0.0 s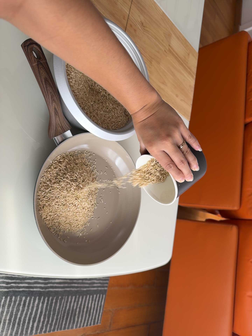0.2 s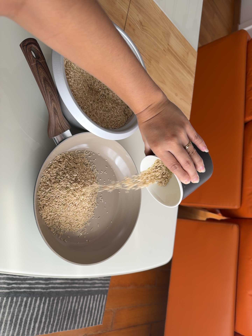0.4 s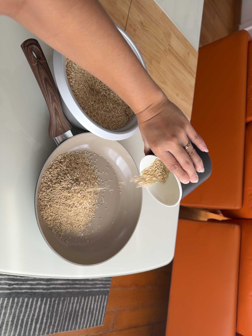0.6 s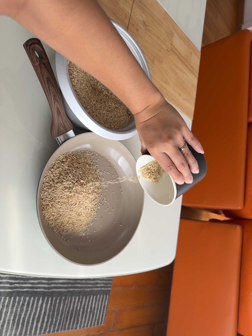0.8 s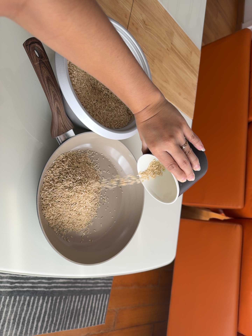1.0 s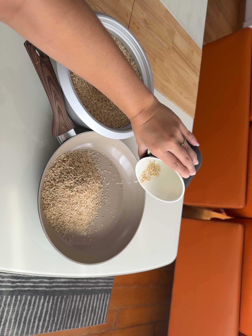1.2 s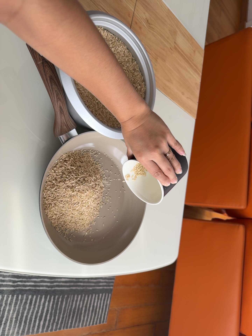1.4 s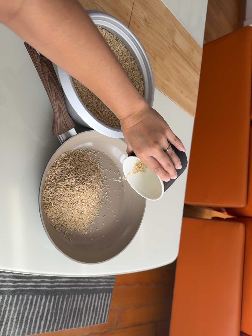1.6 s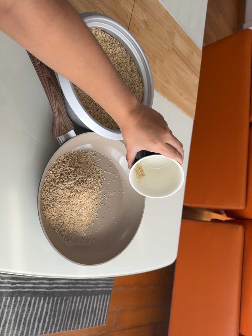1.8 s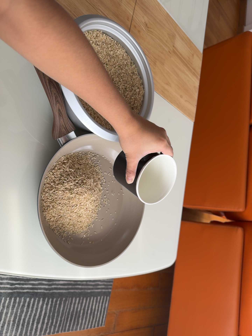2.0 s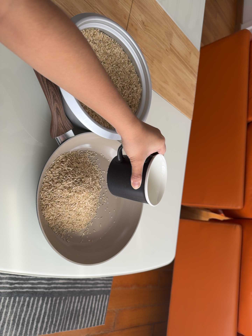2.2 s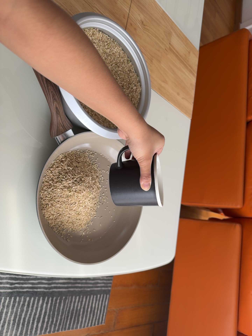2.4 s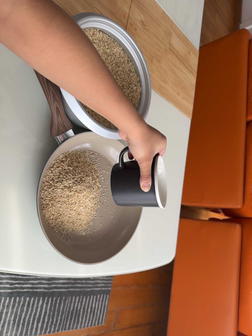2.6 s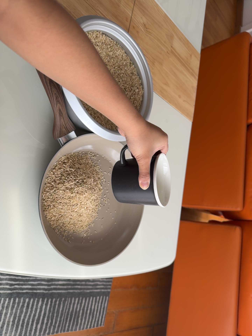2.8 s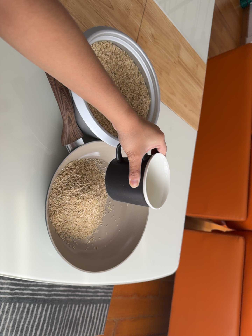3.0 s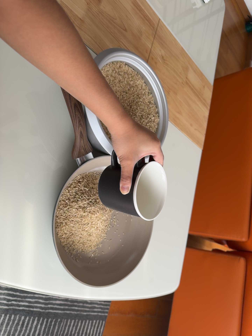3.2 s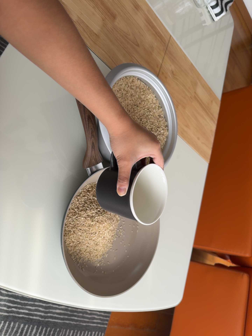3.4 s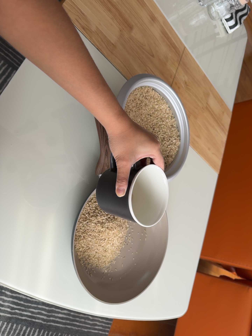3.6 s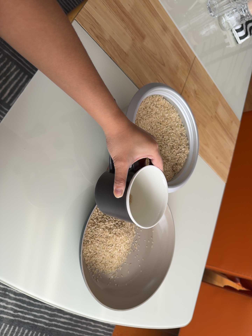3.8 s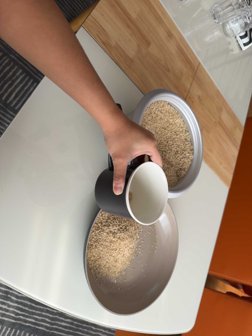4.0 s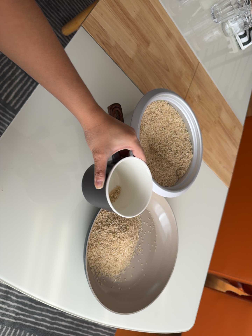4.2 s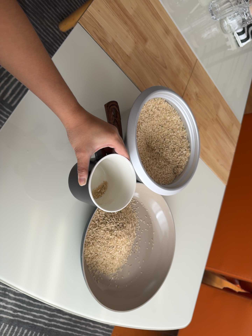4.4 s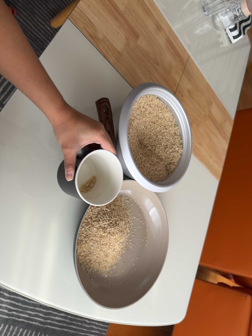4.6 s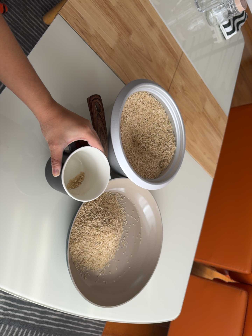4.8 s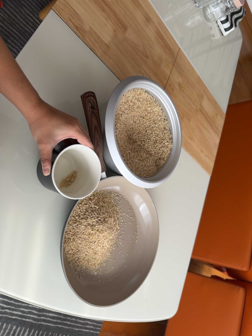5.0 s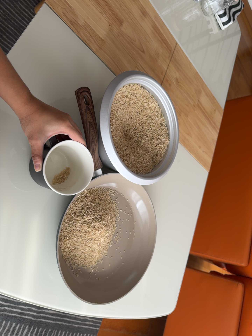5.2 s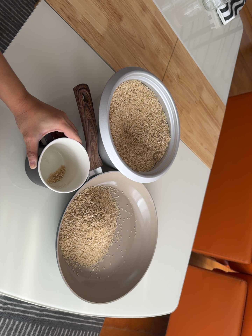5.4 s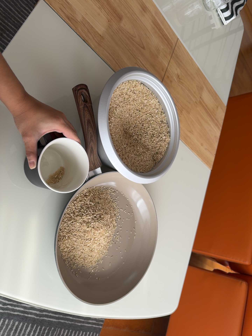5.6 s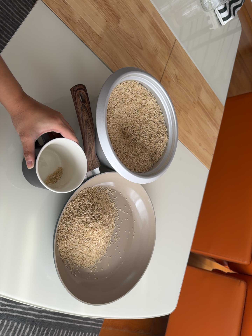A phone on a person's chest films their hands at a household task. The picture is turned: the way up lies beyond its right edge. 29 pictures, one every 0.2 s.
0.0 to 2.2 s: The camera keeps its place and its aim.
2.2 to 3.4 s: The camera's aim tips toward the top of its view by about 10 degrees, and the scene shifts downward. It rolls about its line of sight by about 10 degrees, and the scene rotates clockwise.
3.4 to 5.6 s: The camera shifts only a little, or ends up much as it began.
The film runs forward here.
